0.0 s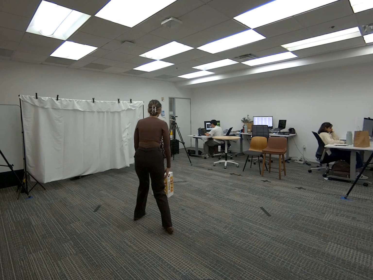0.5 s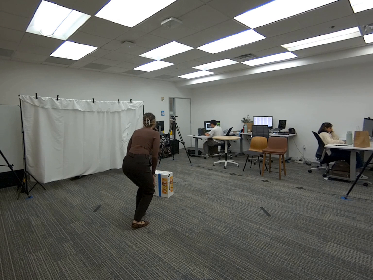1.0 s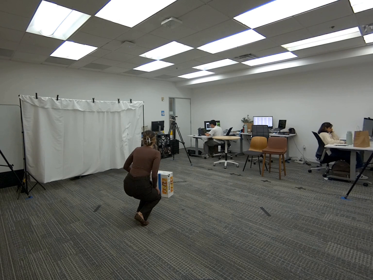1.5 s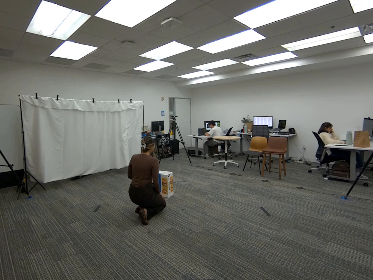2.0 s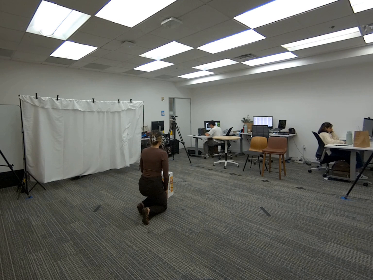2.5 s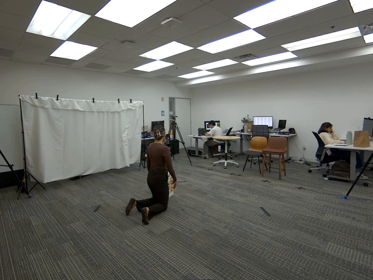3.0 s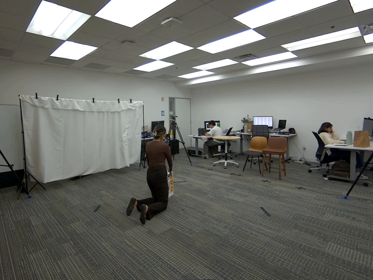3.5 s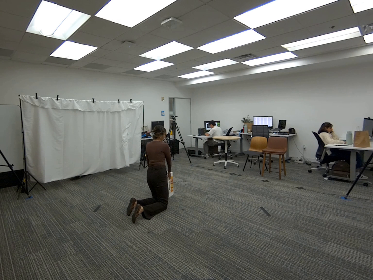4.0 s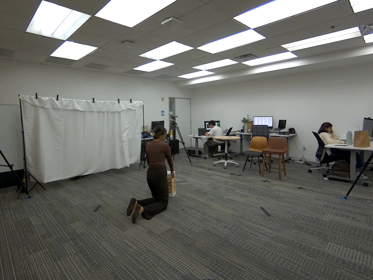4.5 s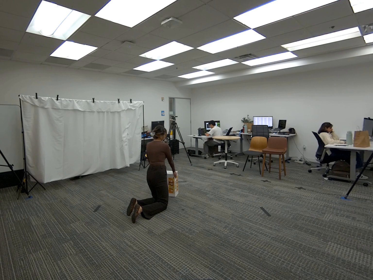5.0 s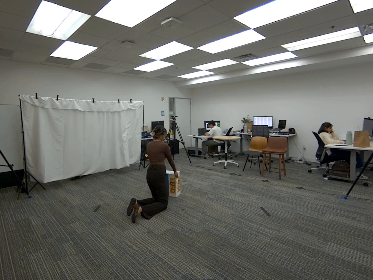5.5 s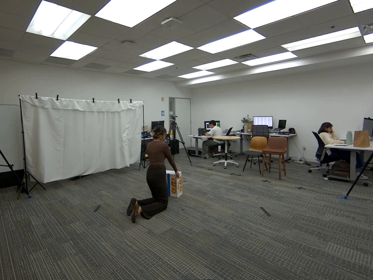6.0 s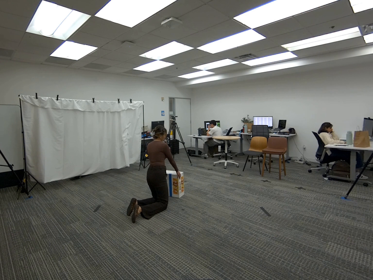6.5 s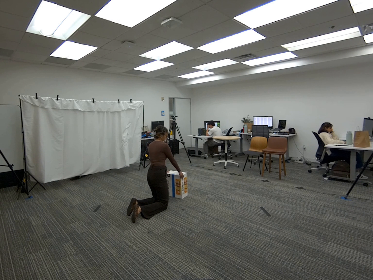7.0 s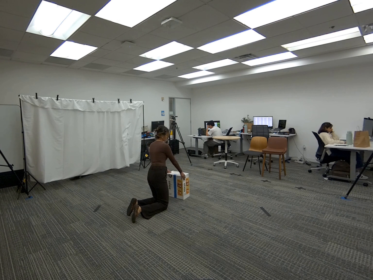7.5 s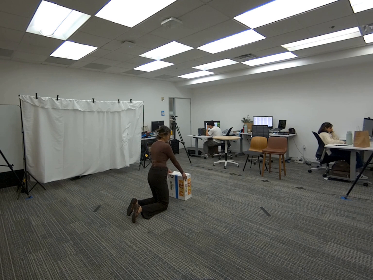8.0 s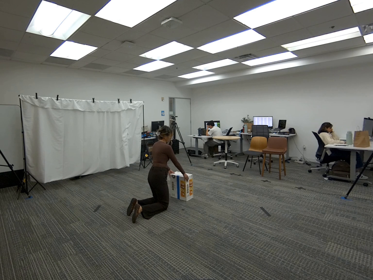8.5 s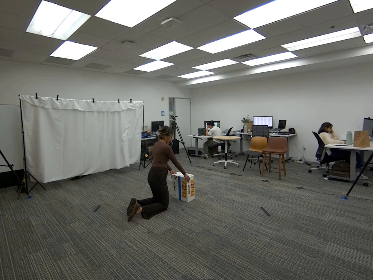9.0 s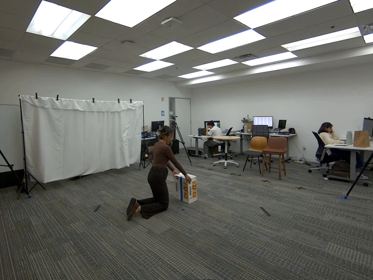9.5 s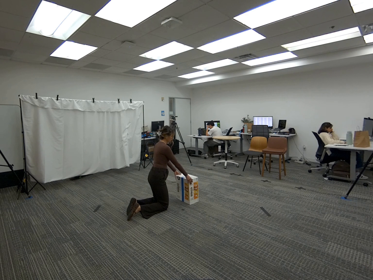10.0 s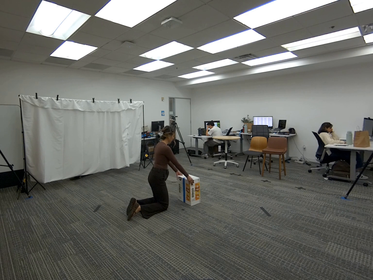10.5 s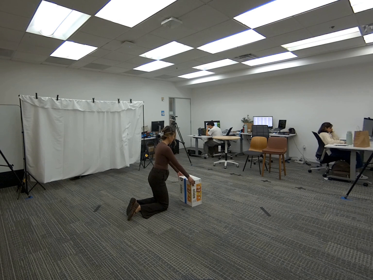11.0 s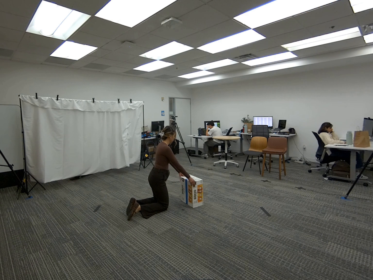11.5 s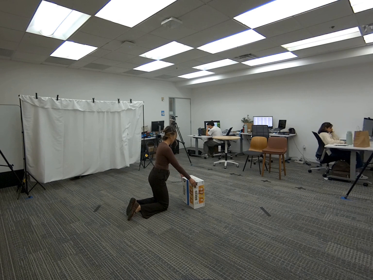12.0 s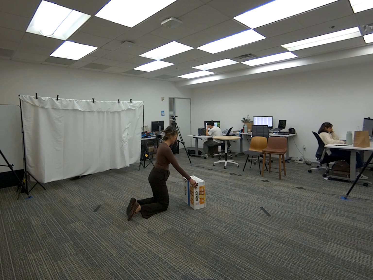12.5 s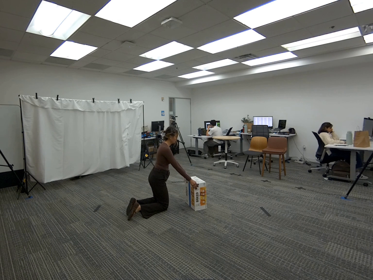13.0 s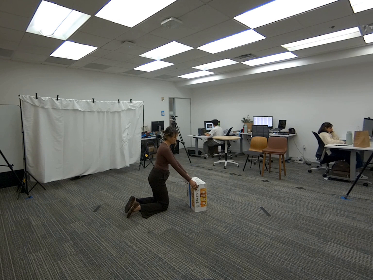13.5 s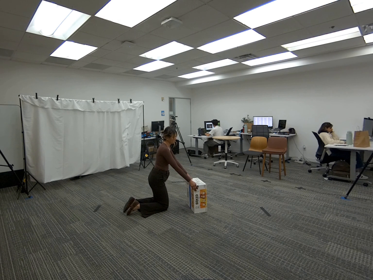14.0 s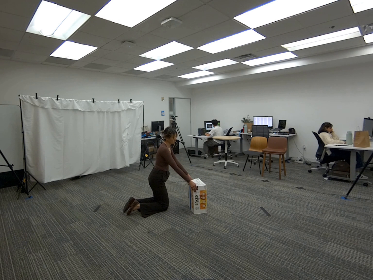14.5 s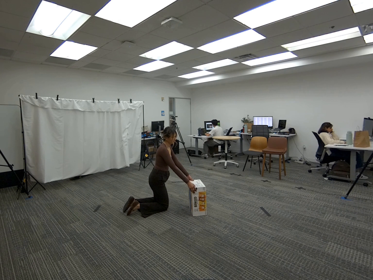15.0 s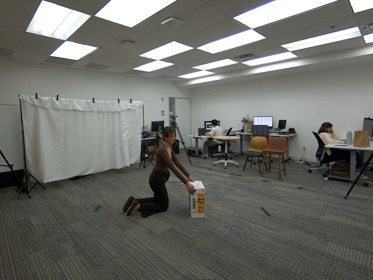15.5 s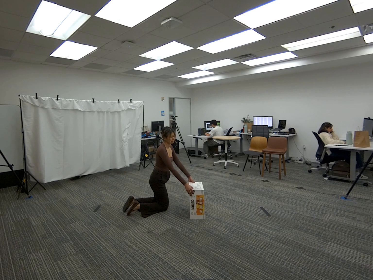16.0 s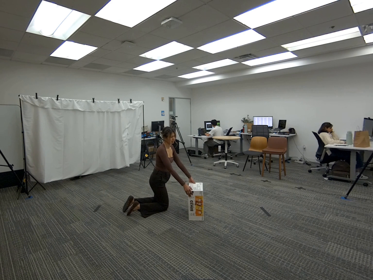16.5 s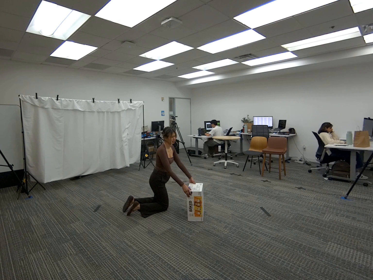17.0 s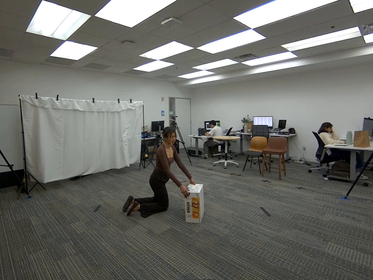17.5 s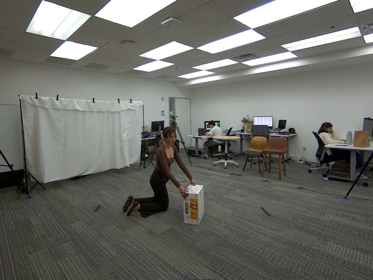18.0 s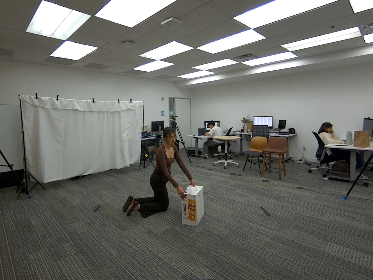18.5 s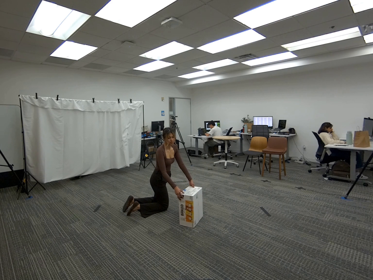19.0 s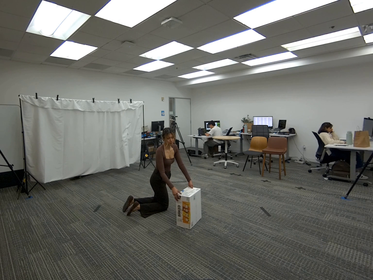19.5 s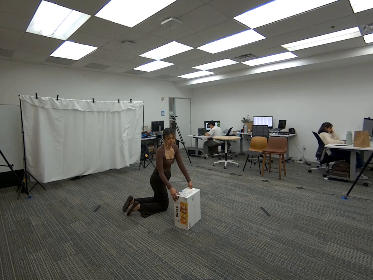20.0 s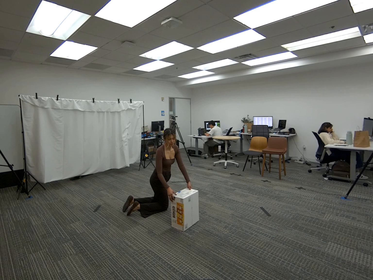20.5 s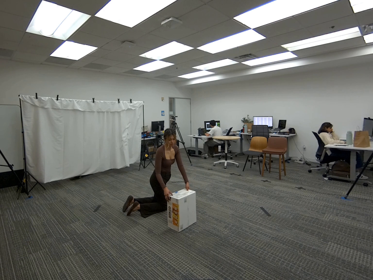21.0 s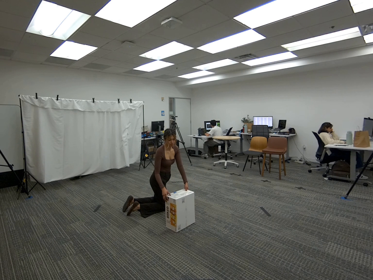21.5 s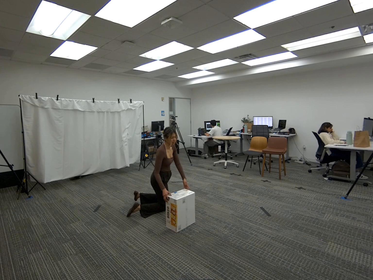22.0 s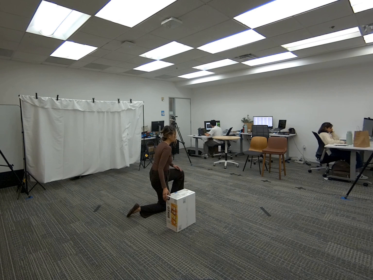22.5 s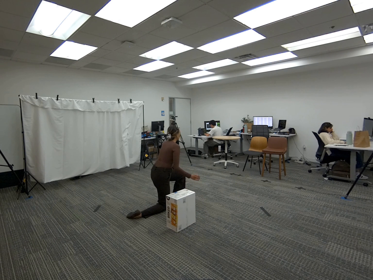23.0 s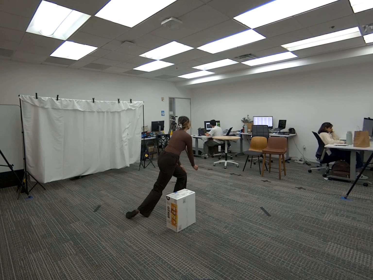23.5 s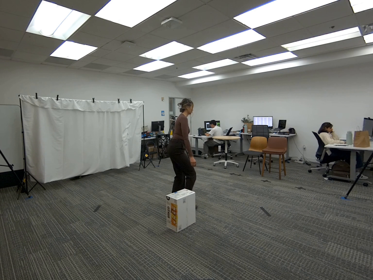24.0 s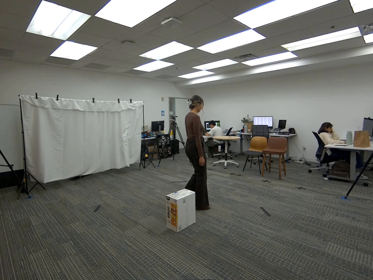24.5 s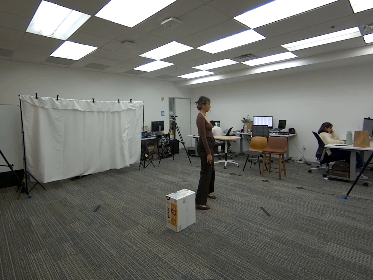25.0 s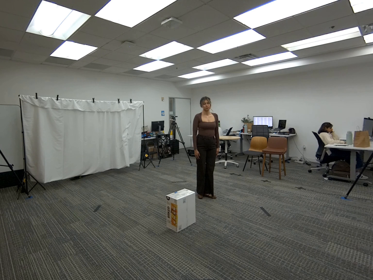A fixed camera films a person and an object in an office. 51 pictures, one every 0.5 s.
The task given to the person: Walk over to the snack box. Pick up the box with both hands to drag the box within the bounding area until end of sequence. Leave the box on the ground when finished.
